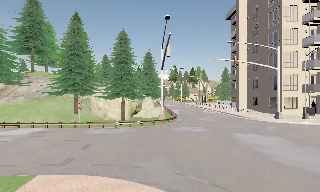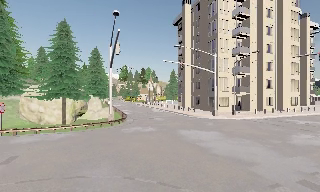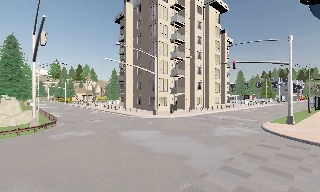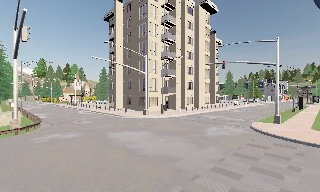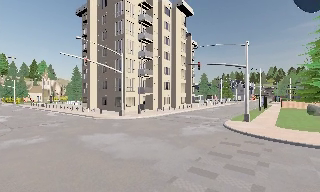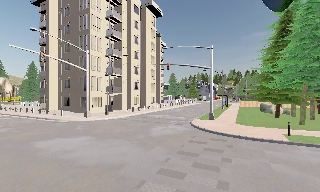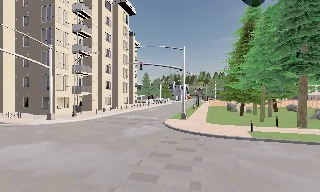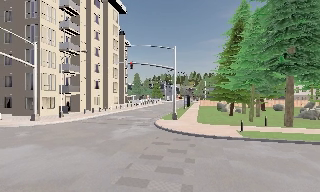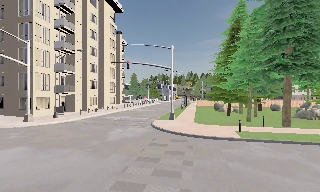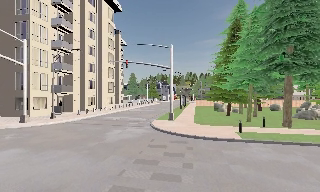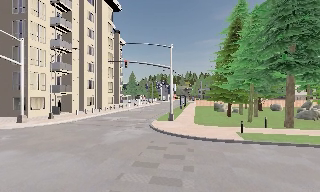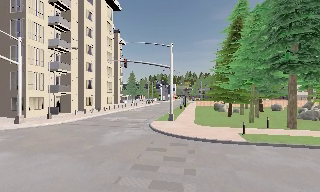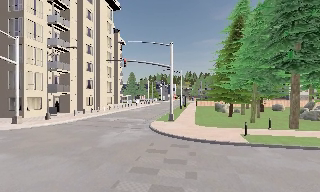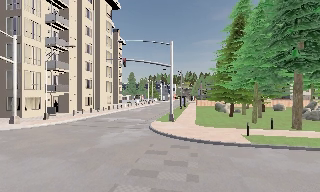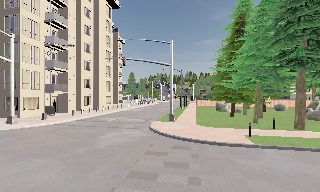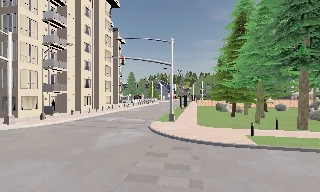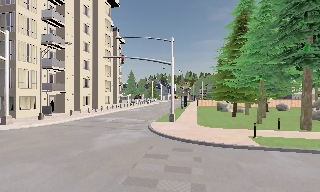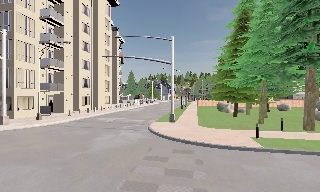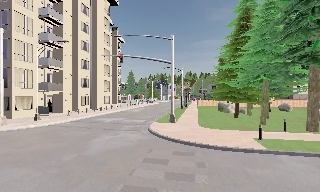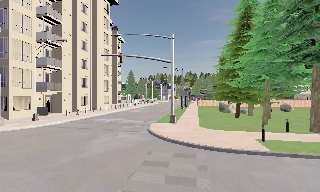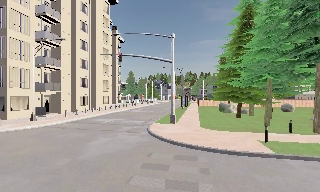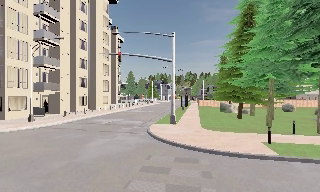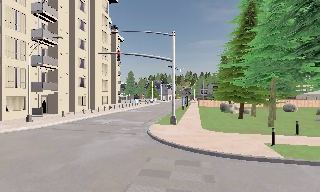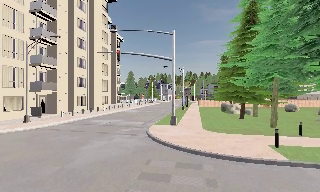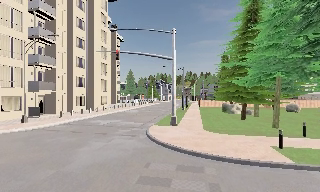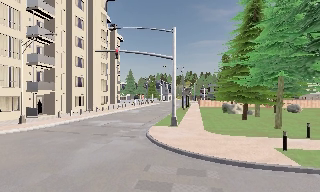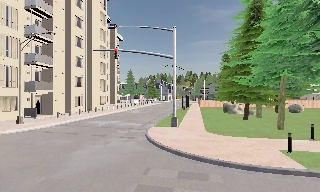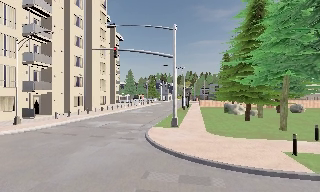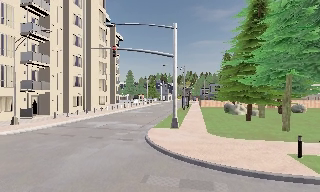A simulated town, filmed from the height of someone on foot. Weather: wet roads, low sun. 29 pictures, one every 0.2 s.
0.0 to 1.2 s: The camera swings to its right by about 70 degrees, and the scene slides to the left. It travels forward, about 1.5 m.
1.2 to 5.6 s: The camera travels forward, about 5 m, so what stands in front looms larger.
The film runs forward here.
